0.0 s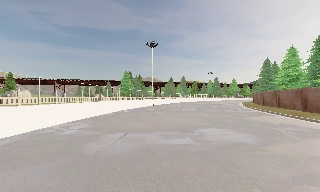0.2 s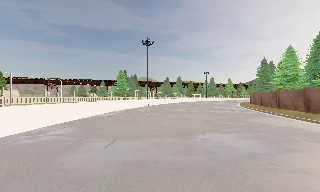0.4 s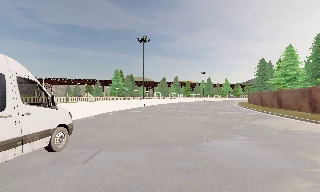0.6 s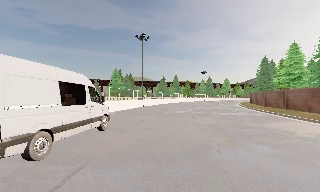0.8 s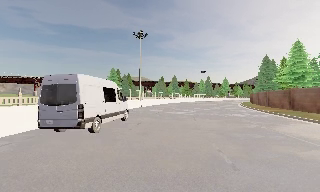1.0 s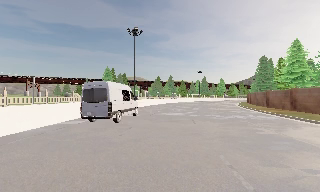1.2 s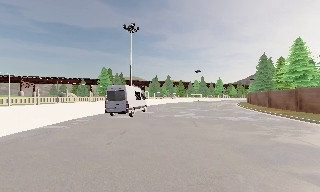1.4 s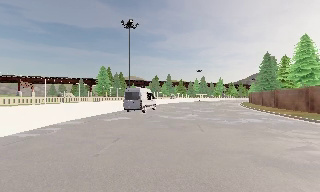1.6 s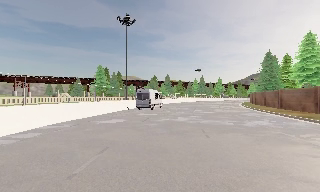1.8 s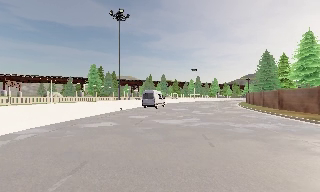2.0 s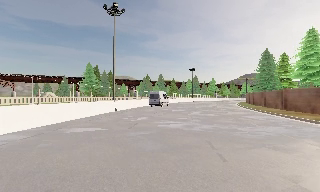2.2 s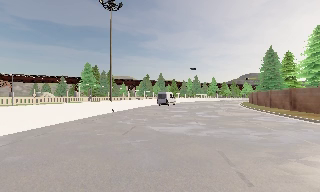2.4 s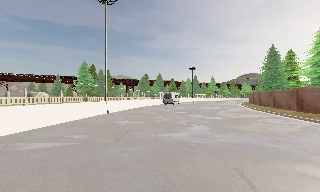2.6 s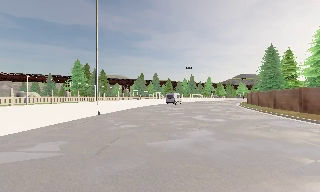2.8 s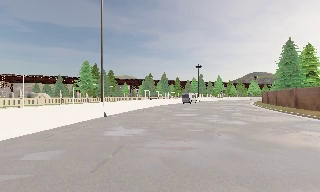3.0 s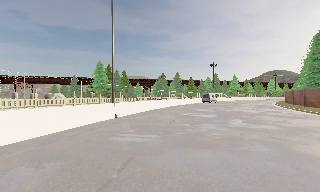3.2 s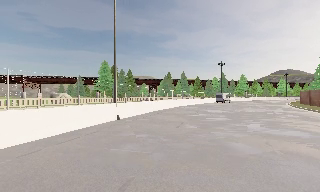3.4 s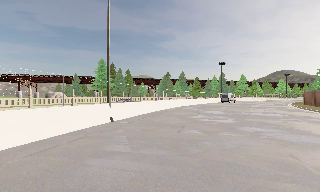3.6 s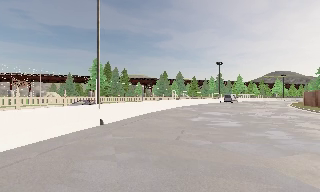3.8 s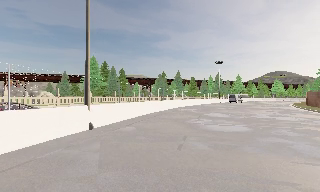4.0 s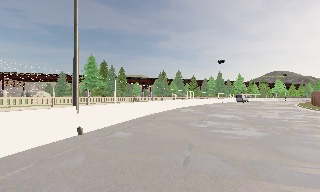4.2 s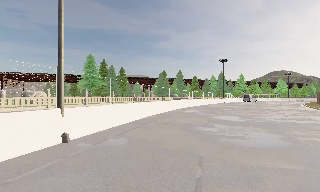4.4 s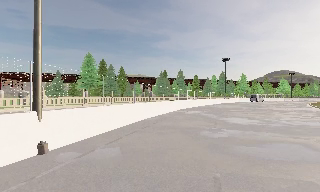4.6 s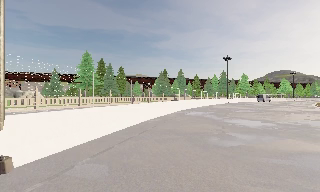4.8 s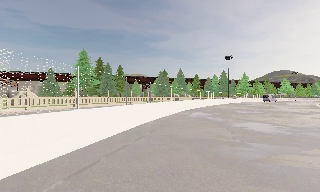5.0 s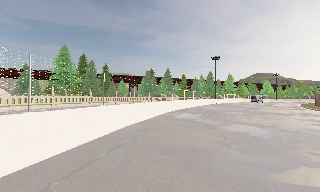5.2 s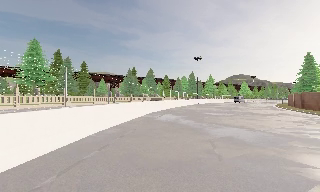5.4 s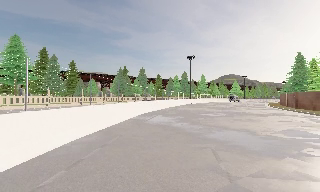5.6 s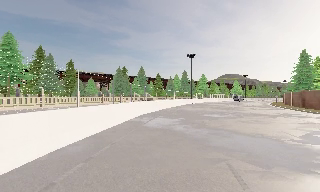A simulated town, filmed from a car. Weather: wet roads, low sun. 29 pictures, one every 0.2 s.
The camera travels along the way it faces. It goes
forward.
0.0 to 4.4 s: The camera travels forward, about 25 m, so what stands in front looms larger.
4.4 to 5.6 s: The camera pans to its right, which is clockwise from overhead, by about 15 degrees. It travels forward, about 7 m, so what stands in front looms larger.
The film runs forward here.
